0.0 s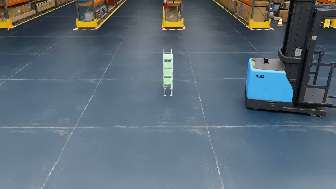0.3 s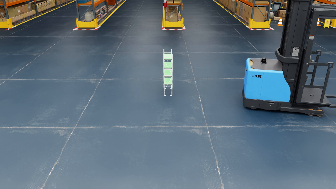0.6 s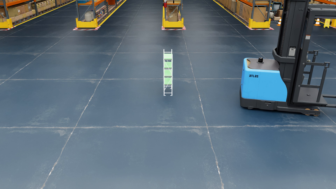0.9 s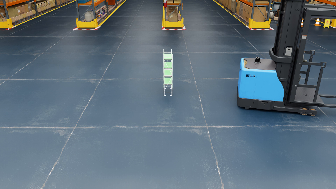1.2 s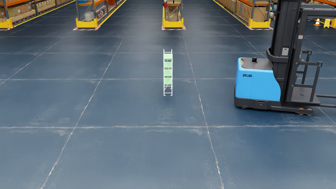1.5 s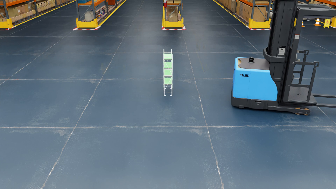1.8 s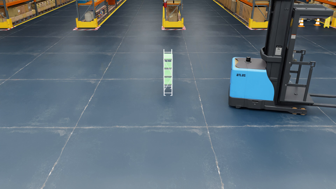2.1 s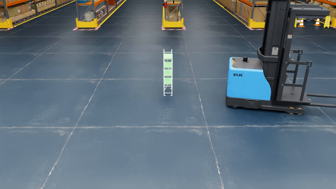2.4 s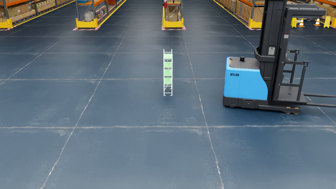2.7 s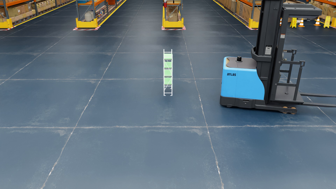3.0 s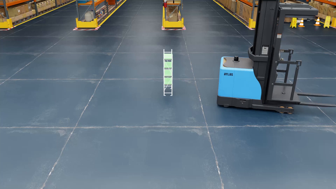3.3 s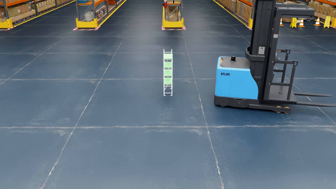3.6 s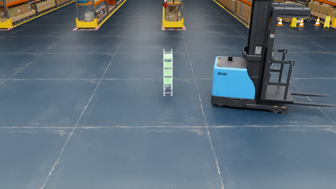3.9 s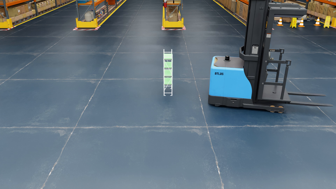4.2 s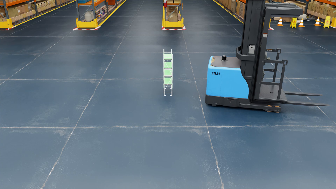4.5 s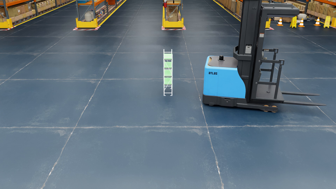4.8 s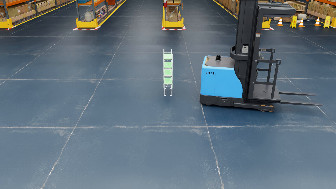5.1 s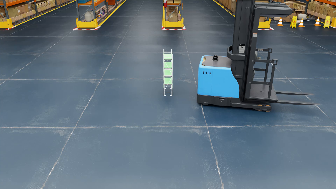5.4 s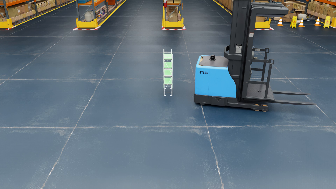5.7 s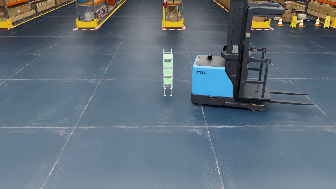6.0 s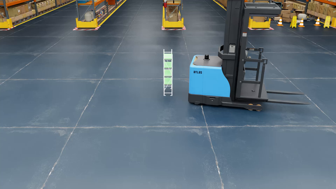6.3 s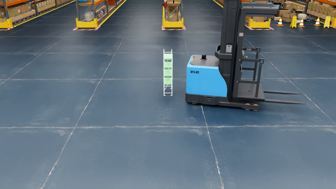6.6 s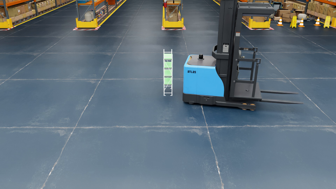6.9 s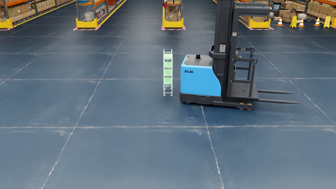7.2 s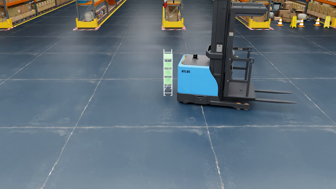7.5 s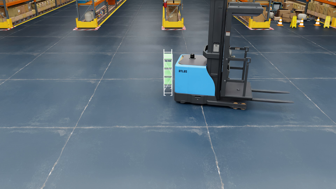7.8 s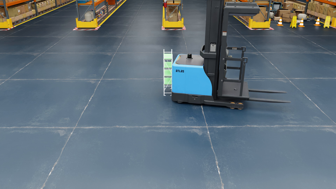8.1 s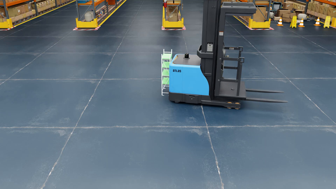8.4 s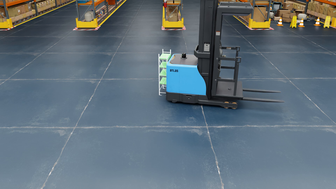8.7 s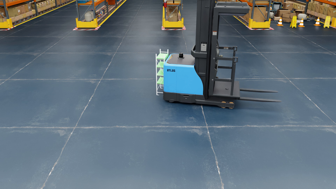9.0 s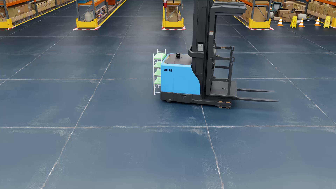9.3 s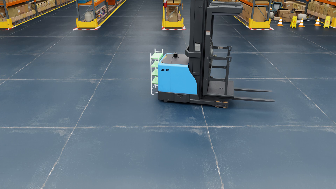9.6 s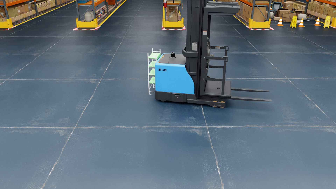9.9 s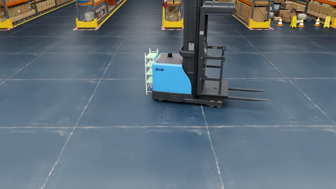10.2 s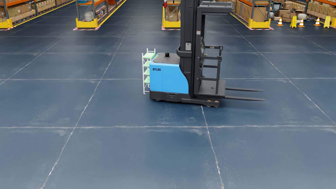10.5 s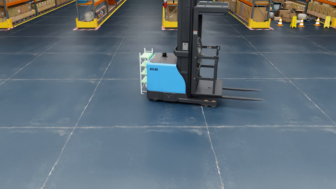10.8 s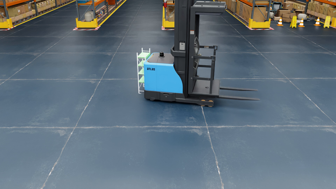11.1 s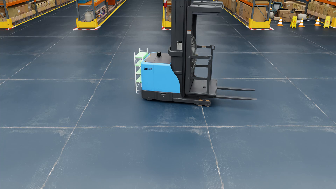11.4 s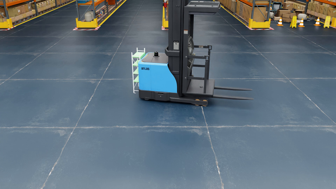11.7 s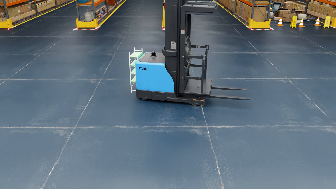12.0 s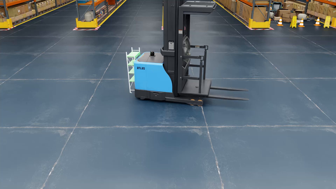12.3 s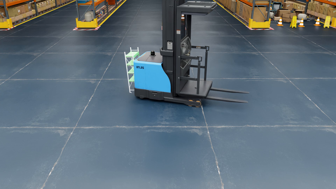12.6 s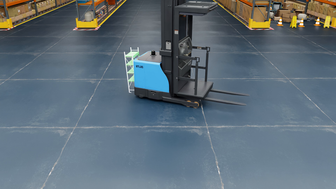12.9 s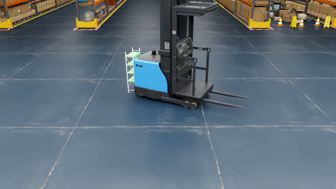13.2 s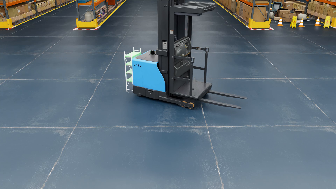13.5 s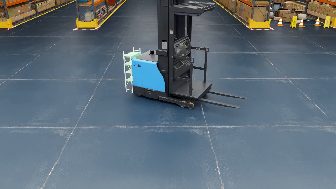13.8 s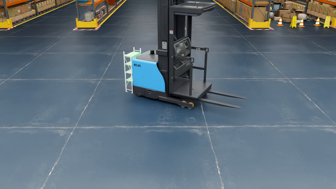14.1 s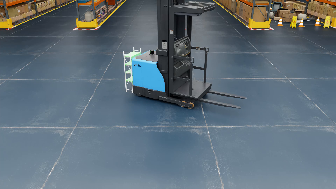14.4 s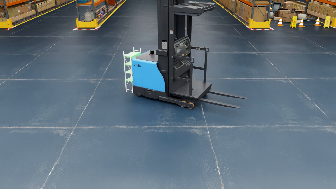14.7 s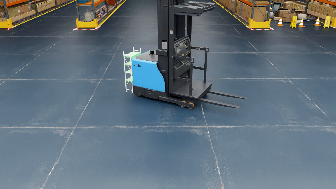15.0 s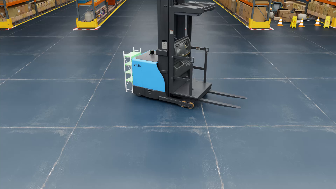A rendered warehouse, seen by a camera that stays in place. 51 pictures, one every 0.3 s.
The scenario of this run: A forklift runs into an object in its way.
